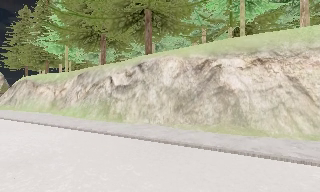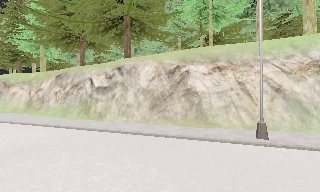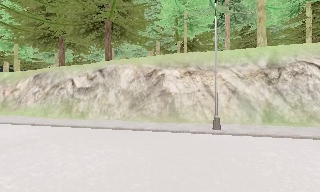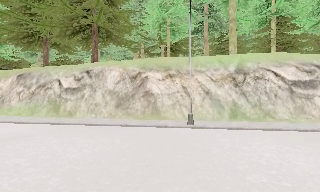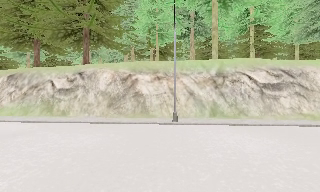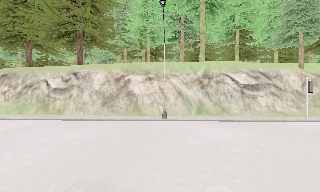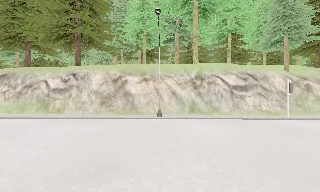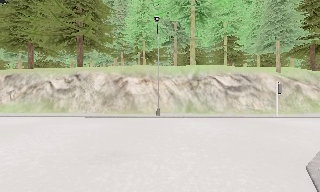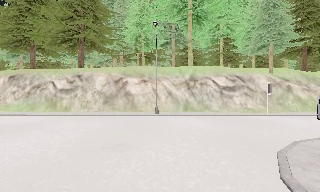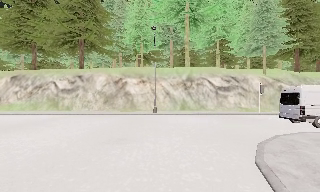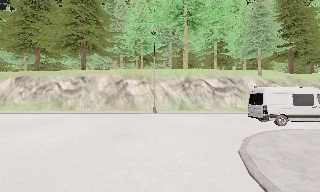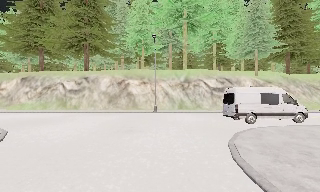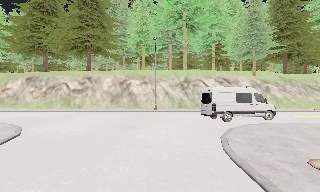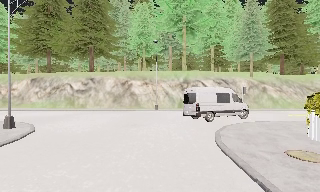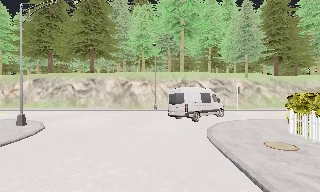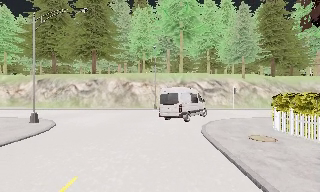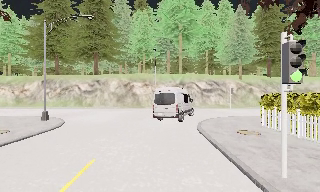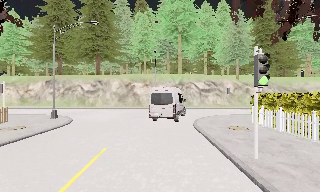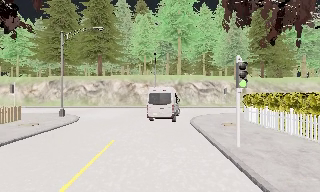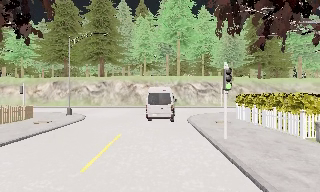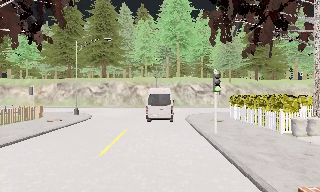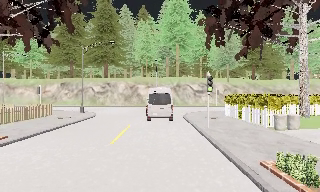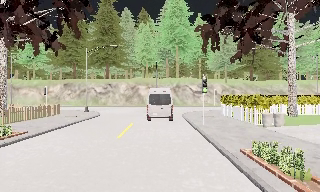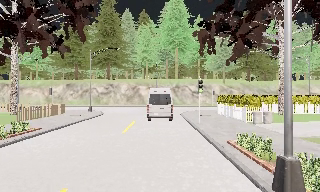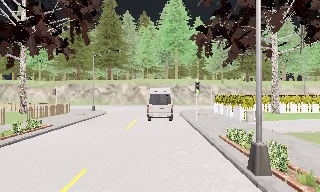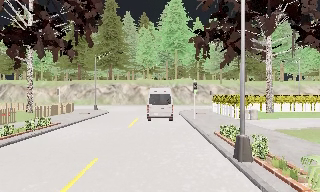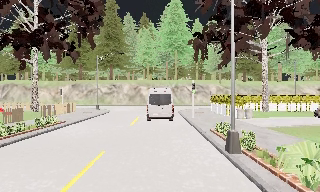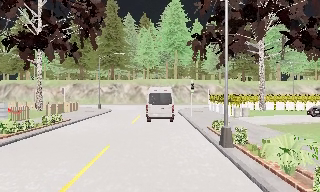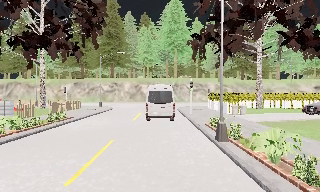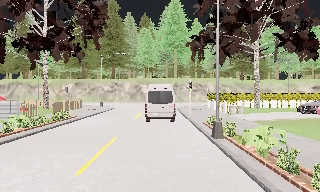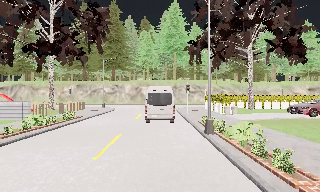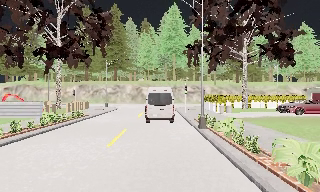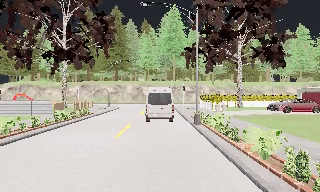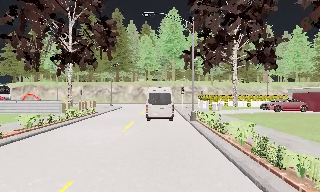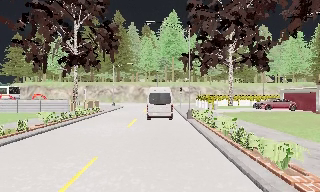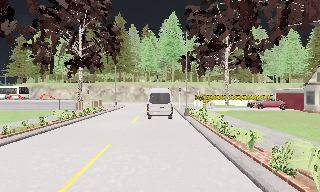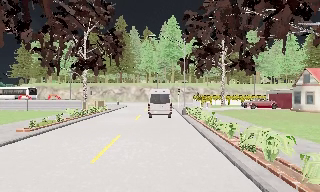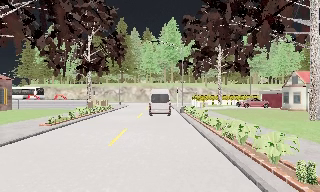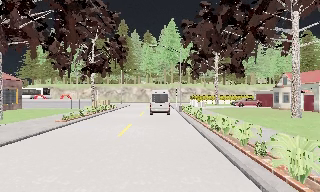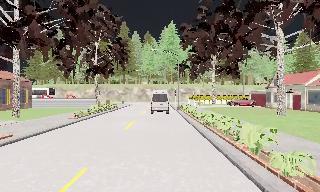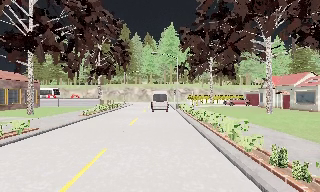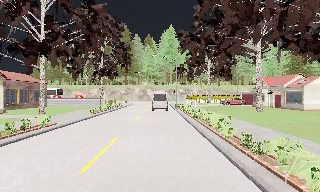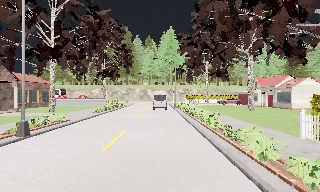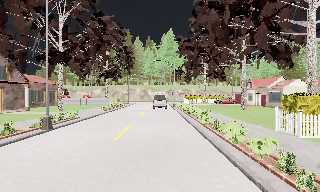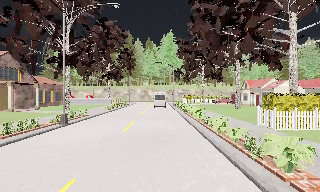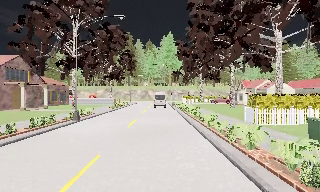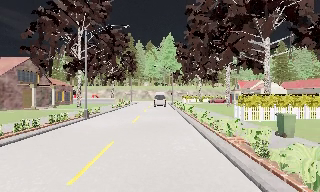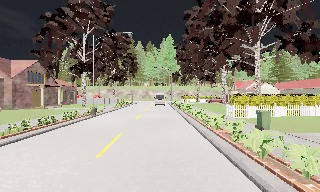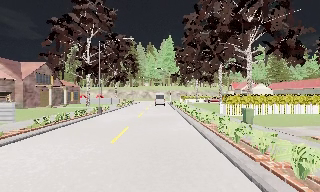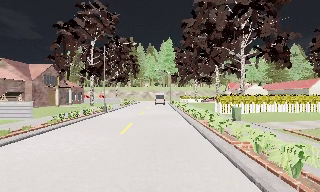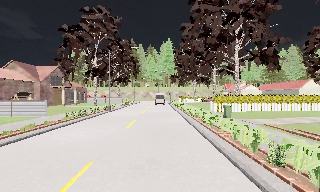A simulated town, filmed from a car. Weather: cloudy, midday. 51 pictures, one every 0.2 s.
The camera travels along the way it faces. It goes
backward.
0.0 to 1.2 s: The camera swings to its right by about 25 degrees, and the scene slides to the left. It travels backward, about 8 m, so what stands in front gets smaller.
1.2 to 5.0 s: The camera travels backward, about 19 m, so what stands in front gets smaller.
5.0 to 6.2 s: The camera travels backward, about 4.5 m, so what stands in front gets smaller. It gains speed.
6.2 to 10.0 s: The camera travels backward, about 30 m, so what stands in front gets smaller.
The film runs backward here.
